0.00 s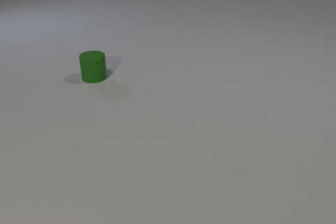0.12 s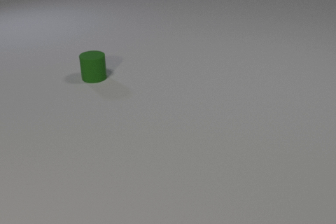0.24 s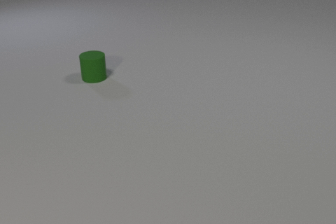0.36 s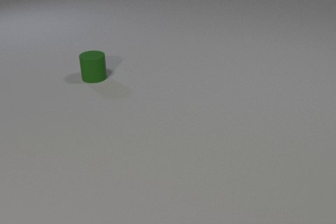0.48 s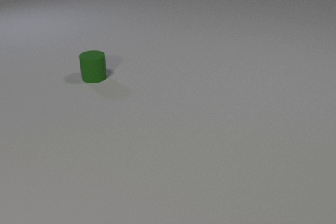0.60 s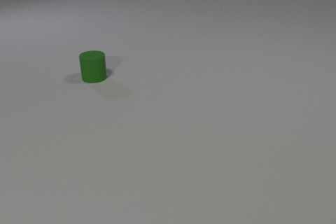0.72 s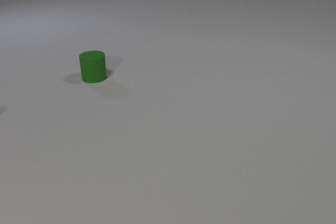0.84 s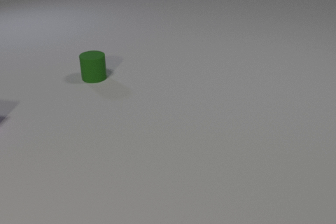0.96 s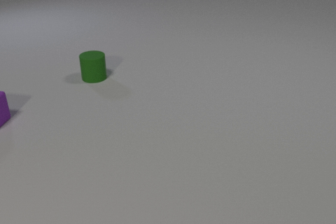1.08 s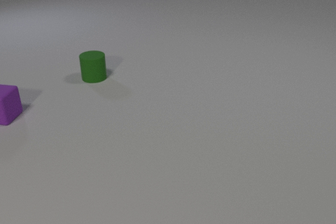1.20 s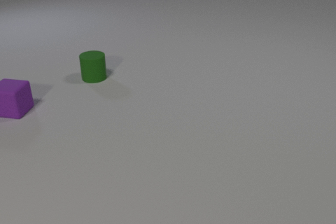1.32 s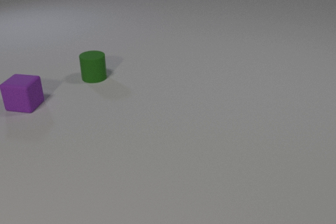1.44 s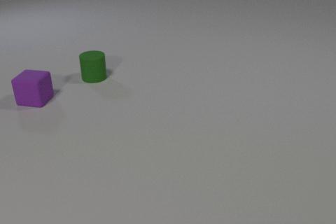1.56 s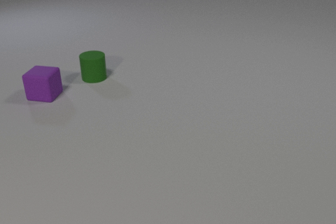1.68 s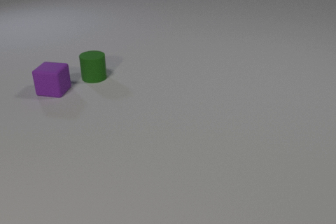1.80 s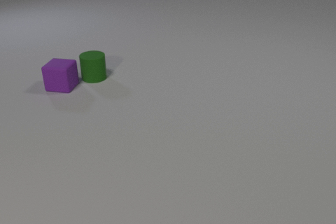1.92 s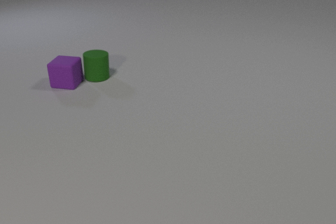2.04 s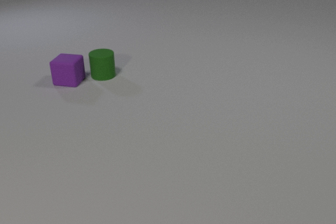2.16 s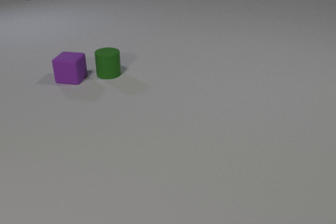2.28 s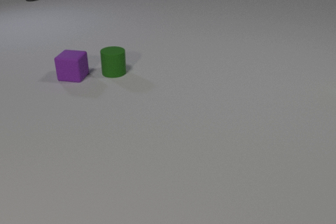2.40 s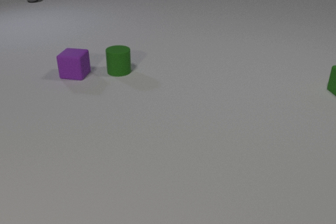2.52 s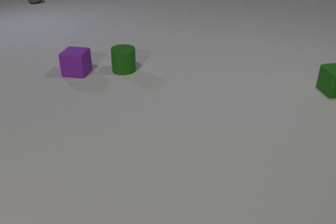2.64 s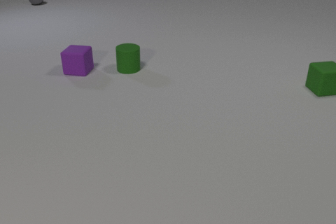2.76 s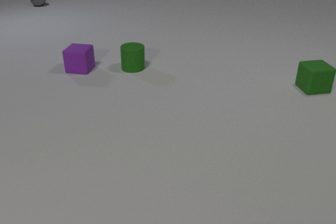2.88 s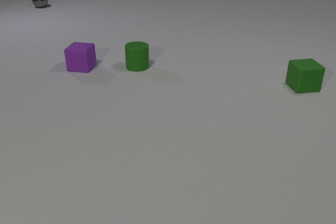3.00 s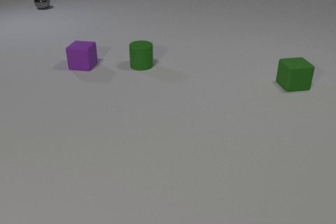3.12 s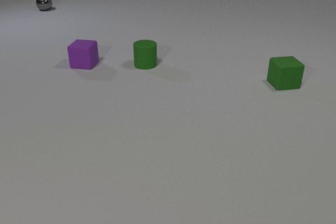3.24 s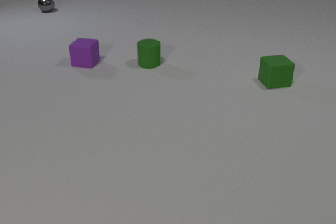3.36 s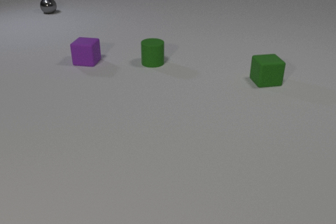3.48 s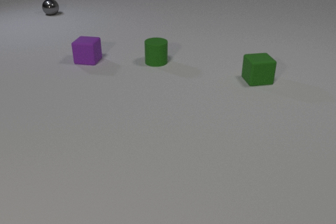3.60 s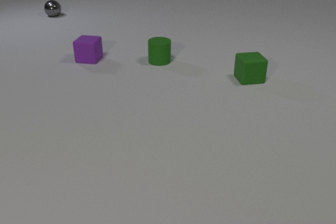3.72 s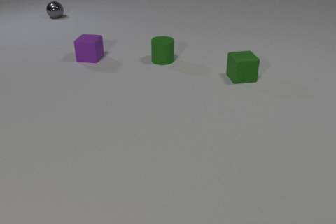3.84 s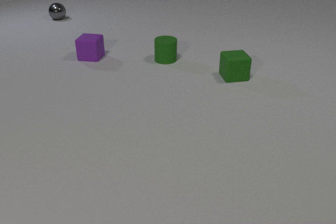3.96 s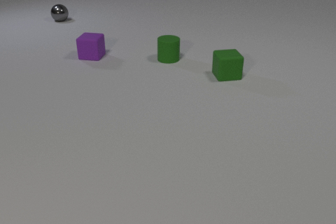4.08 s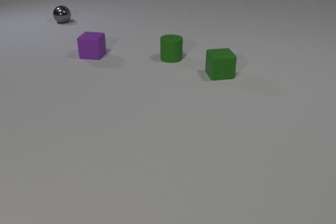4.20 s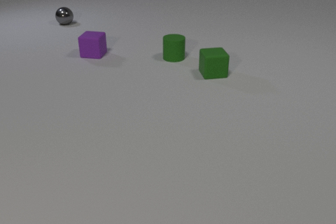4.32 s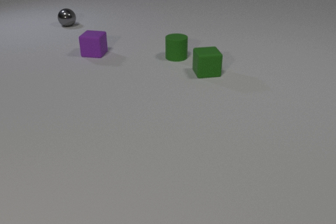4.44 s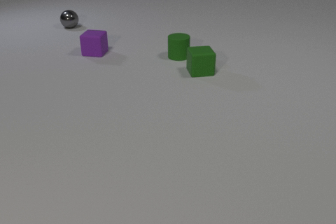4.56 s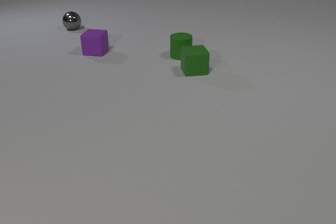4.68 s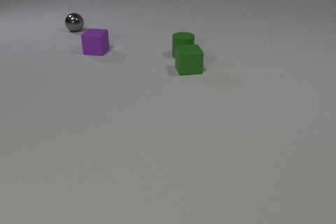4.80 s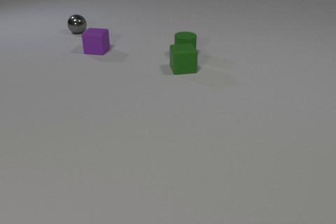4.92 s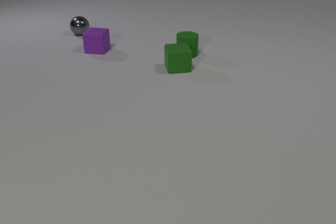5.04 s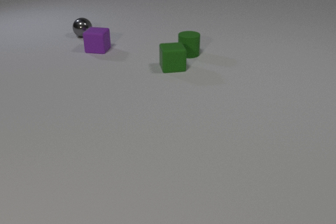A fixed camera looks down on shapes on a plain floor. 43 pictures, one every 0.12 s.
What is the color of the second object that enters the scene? gray.
What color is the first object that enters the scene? purple.
How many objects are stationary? 0.
0.00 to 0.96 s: The purple rubber cube comes in at the left edge, slides to the right.
0.96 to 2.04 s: The purple rubber cube slides to the right and away from the camera. The green rubber cylinder slides to the right. The purple rubber cube and the green rubber cylinder collide.
2.04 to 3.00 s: The purple rubber cube slides away from the camera and to the right. The green rubber cylinder slides to the right and away from the camera. The gray metal sphere comes in at the top edge, rolls toward the camera. The green rubber cube comes in at the right edge, slides to the left.
3.00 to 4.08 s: The purple rubber cube slides away from the camera. The green rubber cylinder slides to the right and away from the camera. The gray metal sphere rolls toward the camera. The green rubber cube slides to the left.
4.08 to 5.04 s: The purple rubber cube slides away from the camera. The green rubber cylinder slides to the right and away from the camera. The gray metal sphere rolls toward the camera. The green rubber cube slides to the left.
